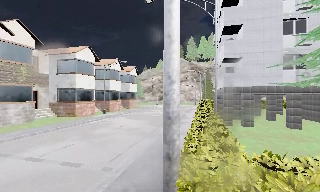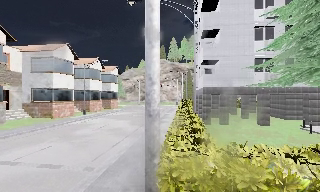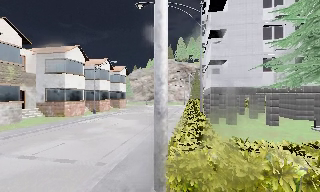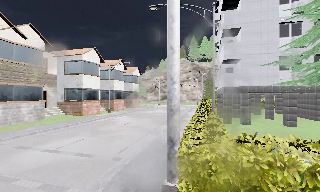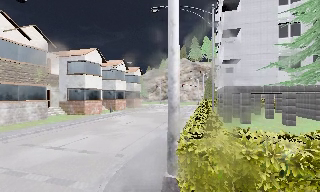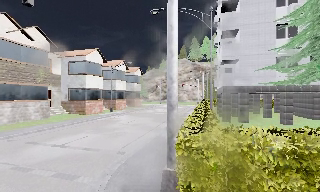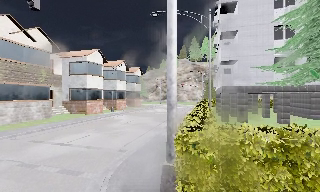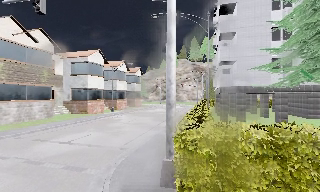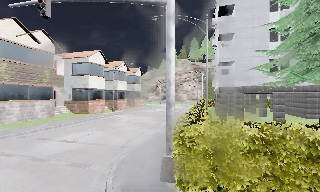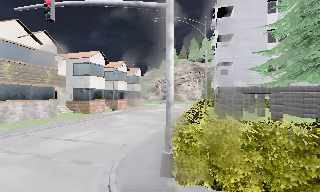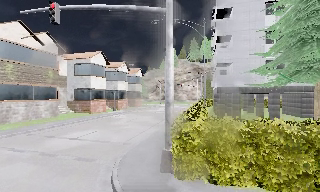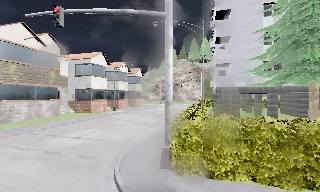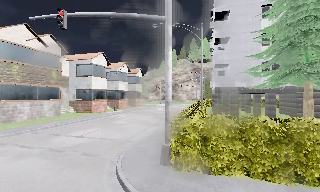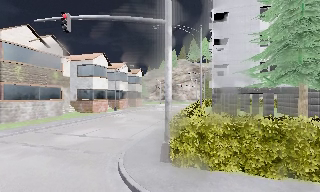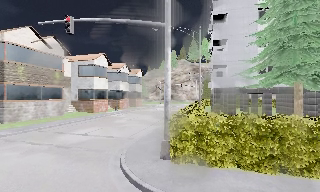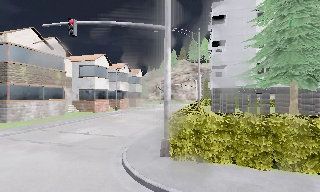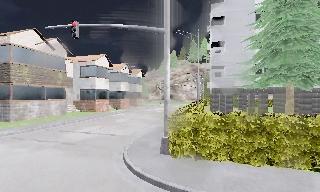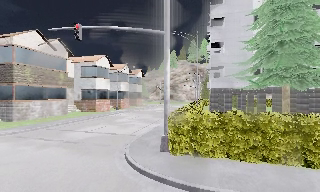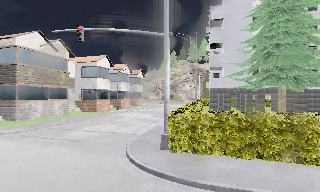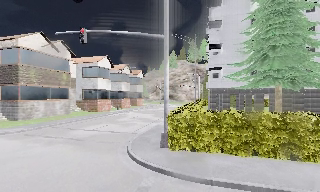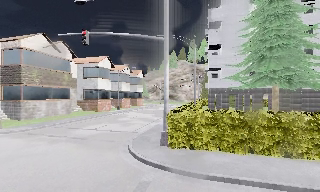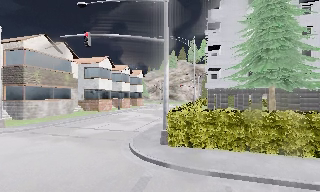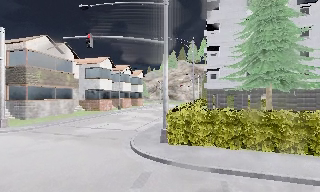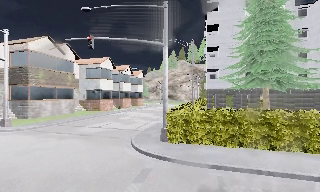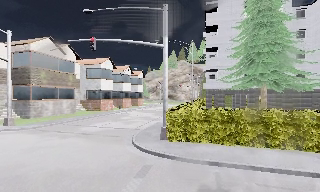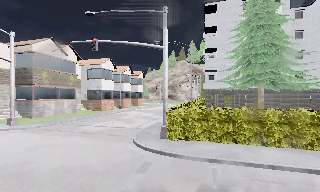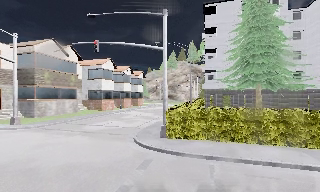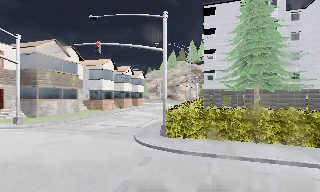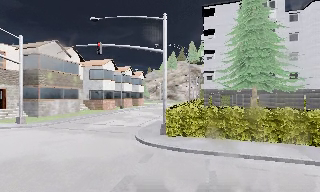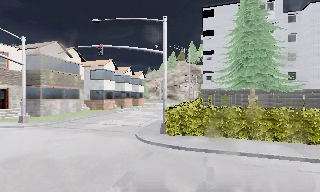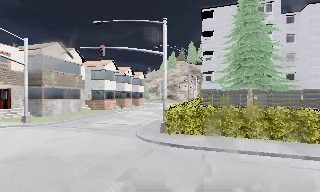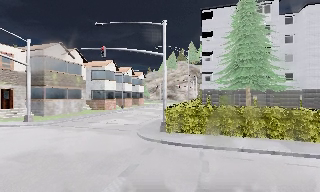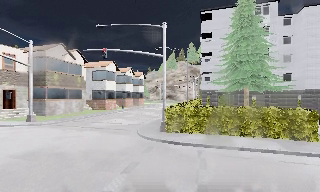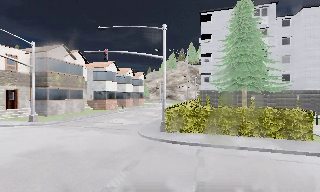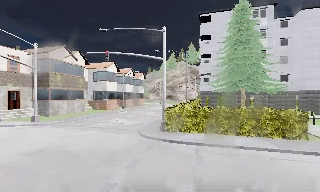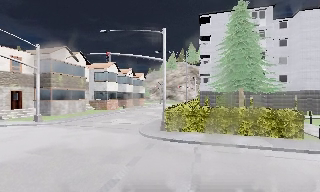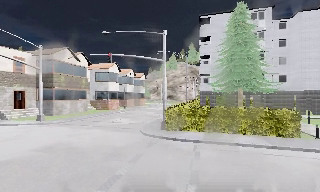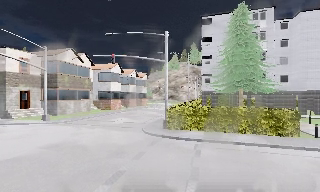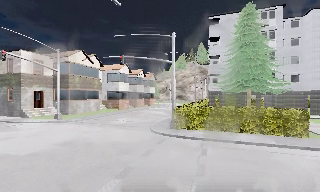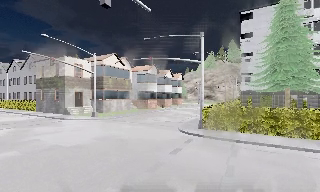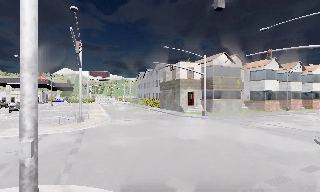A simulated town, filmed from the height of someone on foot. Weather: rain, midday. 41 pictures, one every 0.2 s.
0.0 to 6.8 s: The camera travels backward, about 10 m, so what stands in front gets smaller.
6.8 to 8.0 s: The camera pans to its left, which is counterclockwise from overhead, by about 50 degrees. It travels backward, about 1.5 m.
The film runs backward here.
